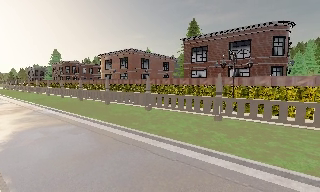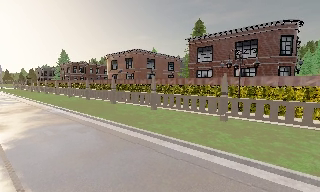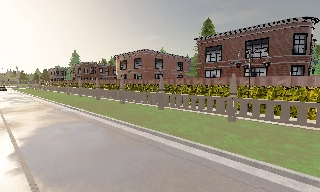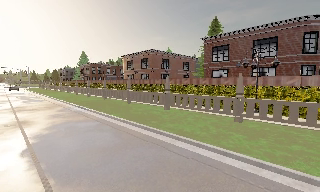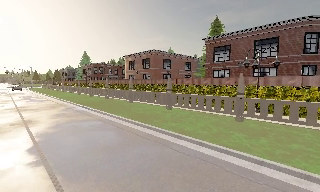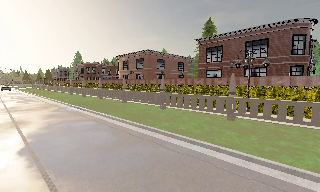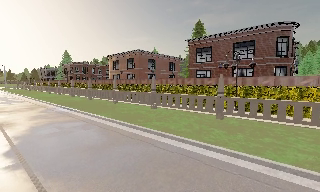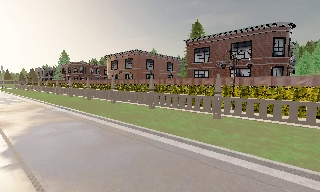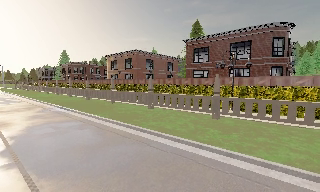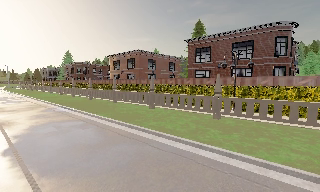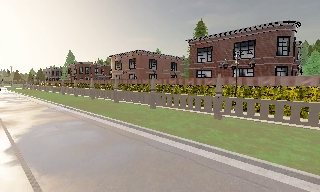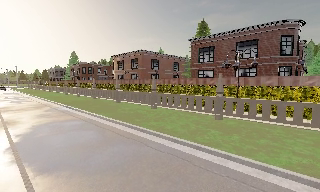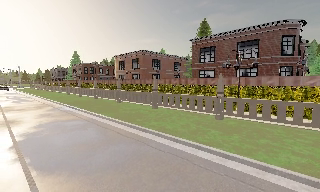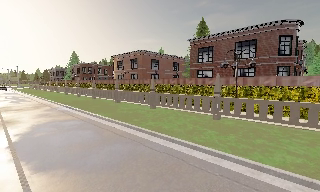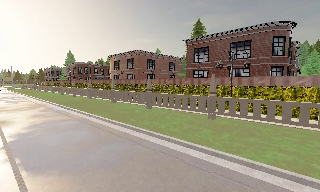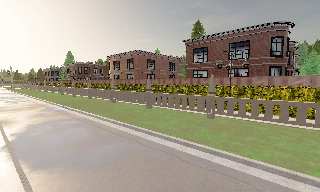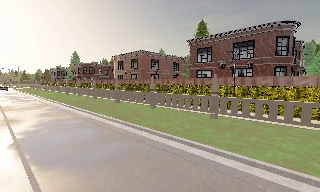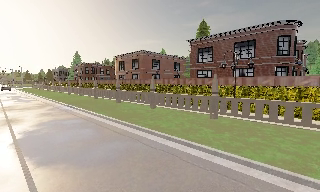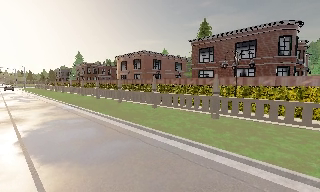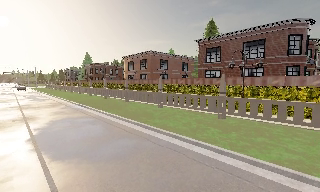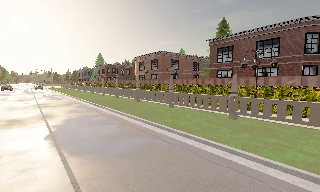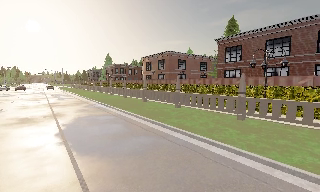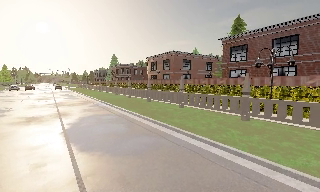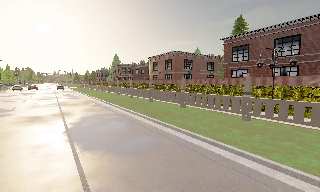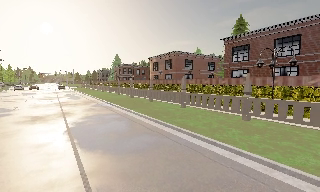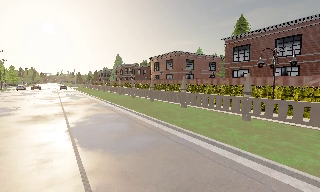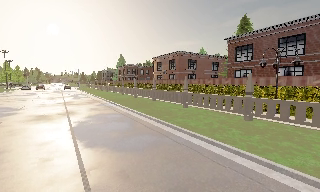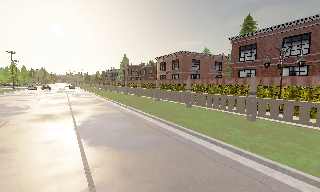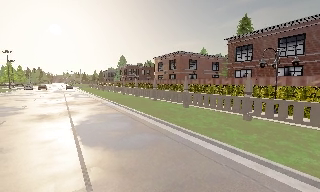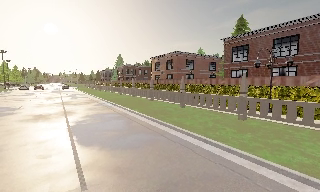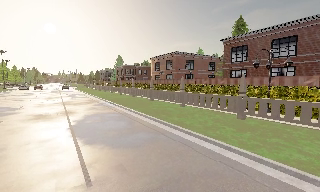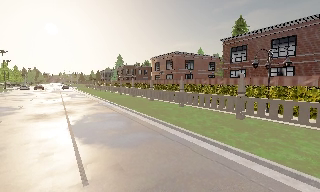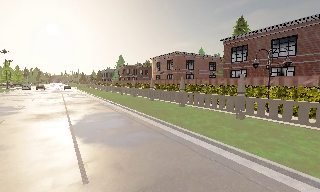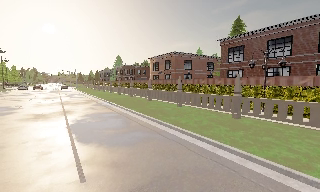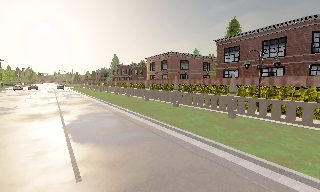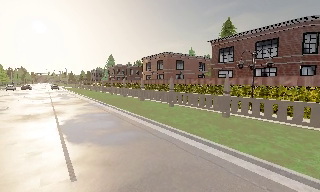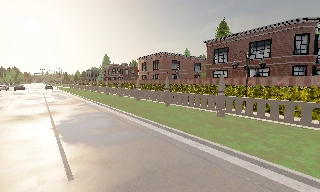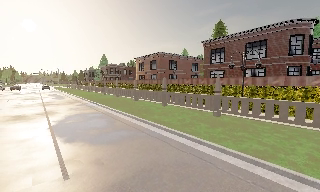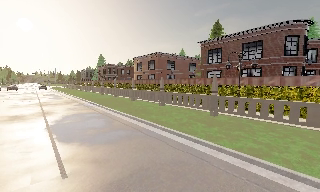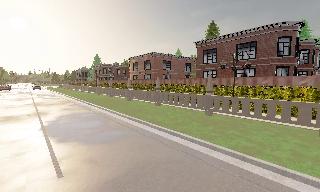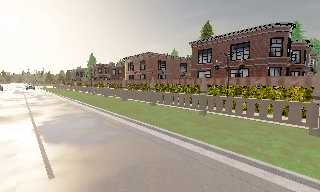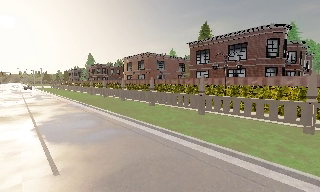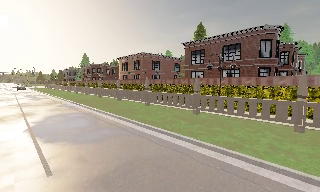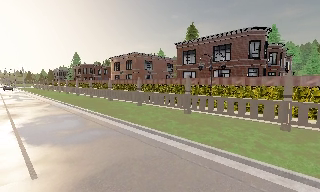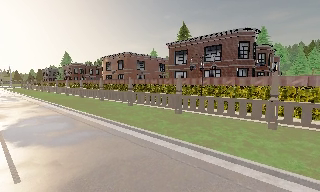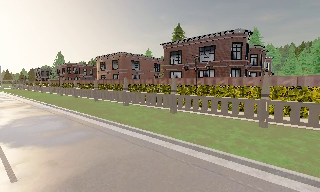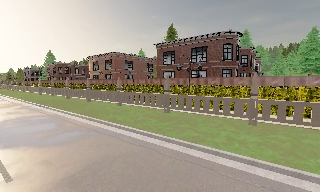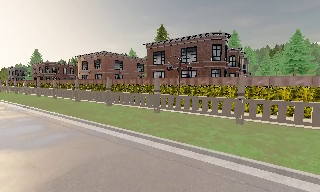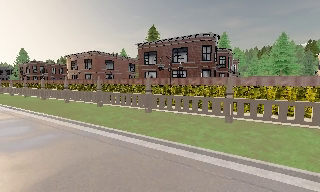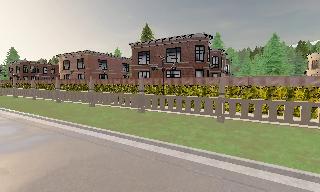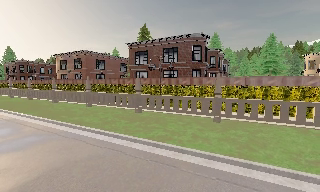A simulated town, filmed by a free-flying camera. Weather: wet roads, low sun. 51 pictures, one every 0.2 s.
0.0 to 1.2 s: The camera travels backward, about 0.5 m, so what stands in front gets smaller.
1.2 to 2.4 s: The camera travels to its right, about 0.5 m.
2.4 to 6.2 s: The camera pans to its left, which is counterclockwise from overhead, by about 15 degrees. It travels backward and to its right, about 1.5 m, so what stands in front gets smaller.
6.2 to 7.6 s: The camera travels backward, about 0.5 m, so what stands in front gets smaller.
7.6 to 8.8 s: The camera shifts only a little, or ends up much as it began.
8.8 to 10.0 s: The scene slides to the left, as the camera pans about 15 degrees to its right.
The film runs backward here.
